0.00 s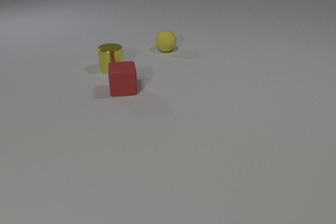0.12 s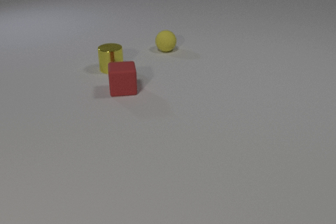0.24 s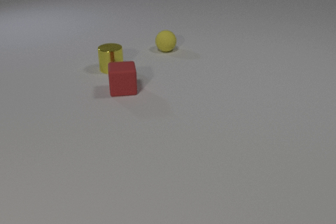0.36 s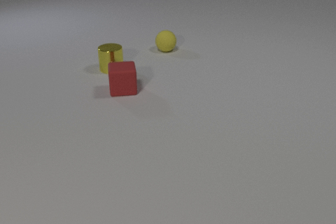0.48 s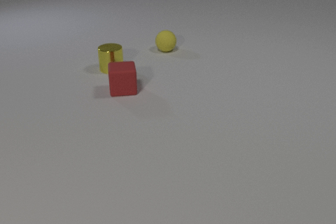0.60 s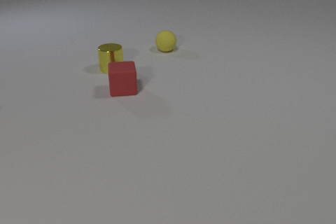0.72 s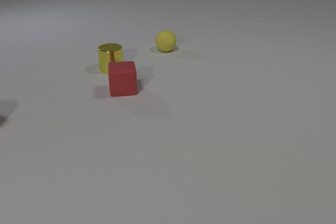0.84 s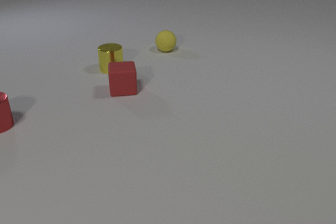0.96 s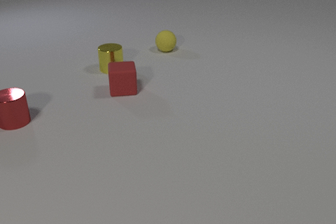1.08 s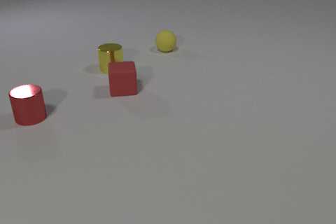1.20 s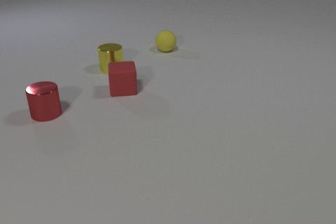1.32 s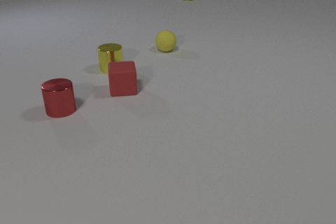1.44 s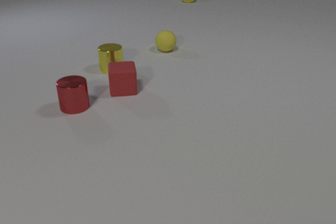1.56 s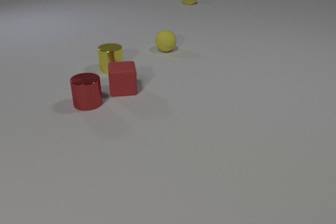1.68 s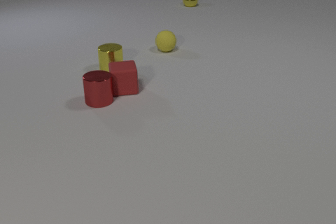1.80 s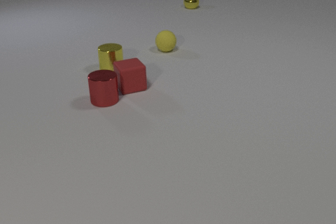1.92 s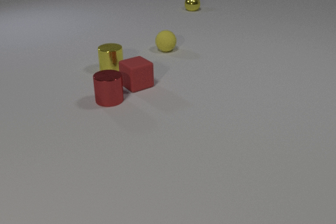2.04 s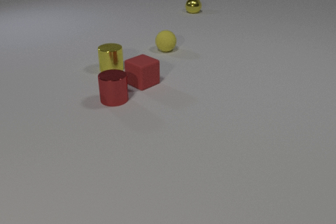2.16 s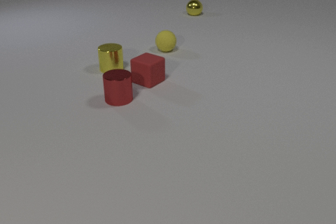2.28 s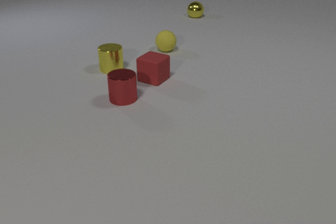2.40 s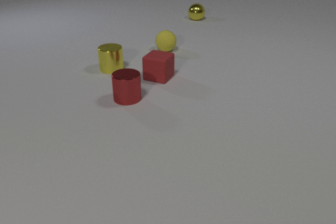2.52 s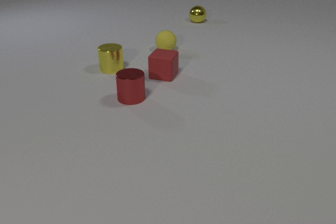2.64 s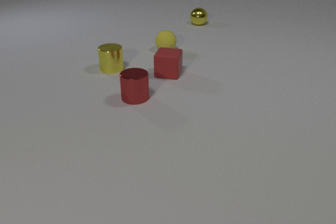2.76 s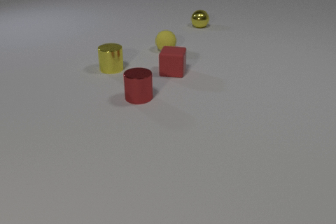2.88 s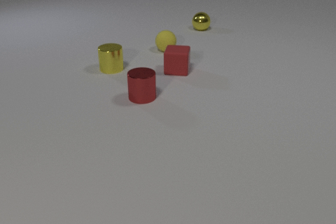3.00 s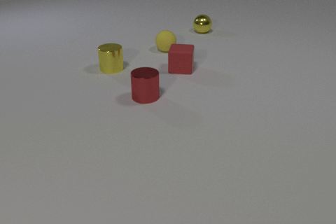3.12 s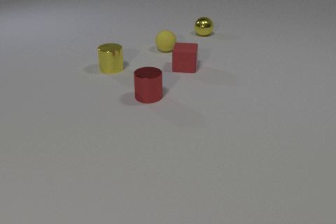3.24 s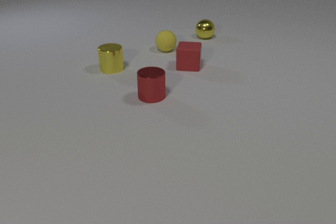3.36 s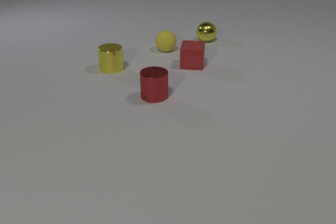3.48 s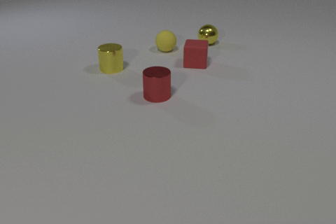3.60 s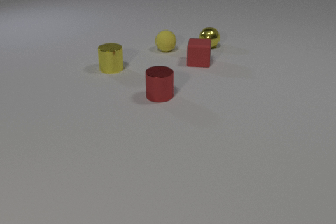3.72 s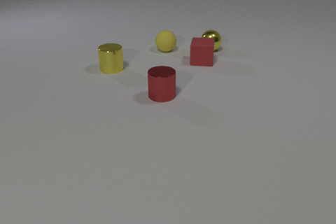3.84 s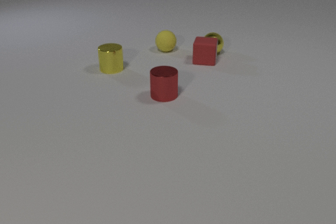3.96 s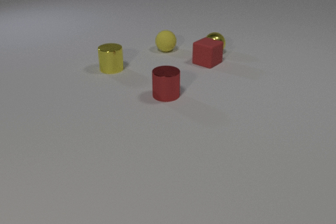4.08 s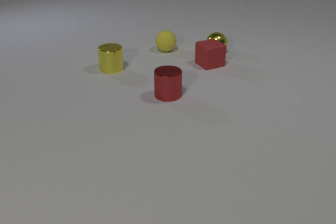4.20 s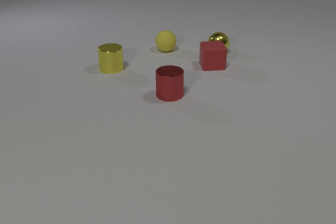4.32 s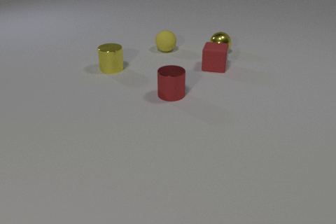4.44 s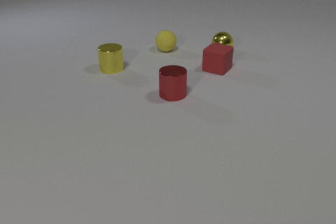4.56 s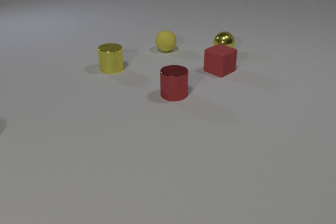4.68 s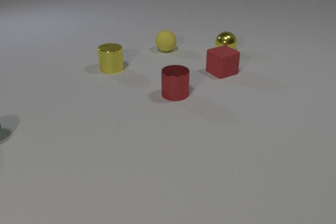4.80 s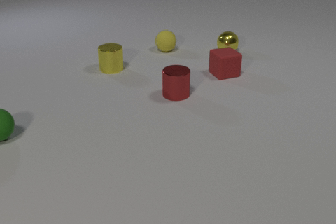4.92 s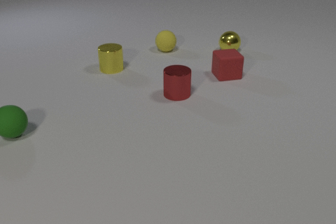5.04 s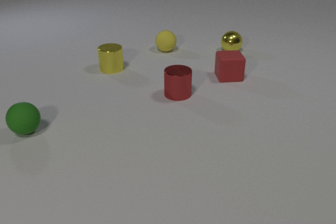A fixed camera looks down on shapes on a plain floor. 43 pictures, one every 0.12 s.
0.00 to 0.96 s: The red metal cylinder comes in at the left edge, slides to the right.
0.96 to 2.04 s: The red metal cylinder slides to the right. The red rubber cube slides to the right and away from the camera, spins so that its near face slides to the right, counterclockwise seen from above. The yellow metal sphere comes in at the top edge, rolls toward the camera. The red metal cylinder and the red rubber cube collide.
2.04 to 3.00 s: The red metal cylinder slides to the right. The red rubber cube slides to the right and away from the camera, spins so that its near face slides to the right, counterclockwise seen from above. The yellow metal sphere rolls toward the camera.
3.00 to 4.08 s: The red metal cylinder slides to the right. The red rubber cube slides to the right and away from the camera, spins clockwise seen from above by about 60 degrees, its near face sliding to the left. The yellow metal sphere rolls toward the camera. The red rubber cube and the yellow metal sphere collide.
4.08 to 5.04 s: The red metal cylinder slides to the right. The red rubber cube slides toward the camera and to the right, spins so that its near face slides to the left, clockwise seen from above. The yellow metal sphere rolls to the right and away from the camera. The green rubber sphere comes in at the left edge, rolls to the right.
Are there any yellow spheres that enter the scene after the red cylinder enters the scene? yes.
How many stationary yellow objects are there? 2.
How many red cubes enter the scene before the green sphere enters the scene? 0.
